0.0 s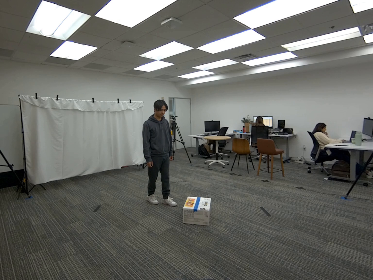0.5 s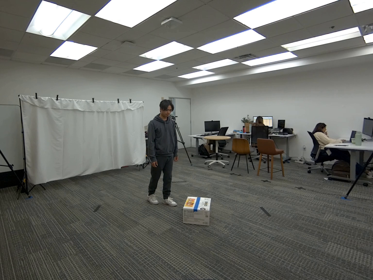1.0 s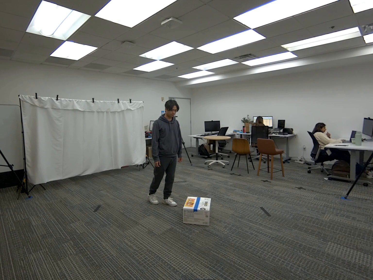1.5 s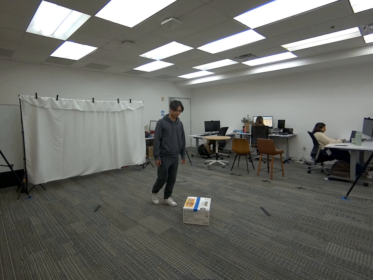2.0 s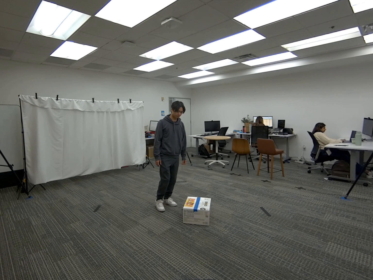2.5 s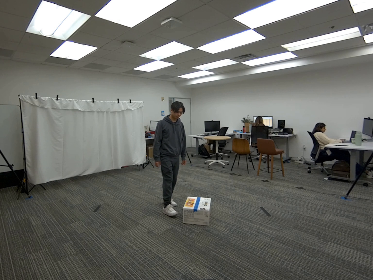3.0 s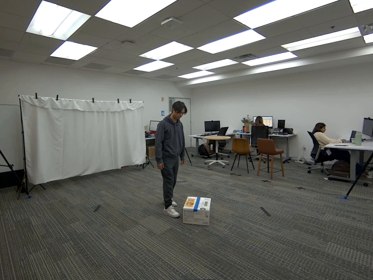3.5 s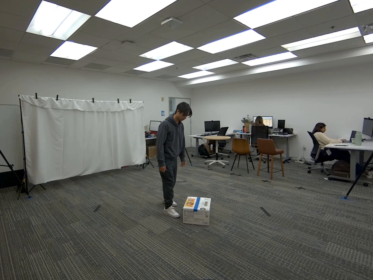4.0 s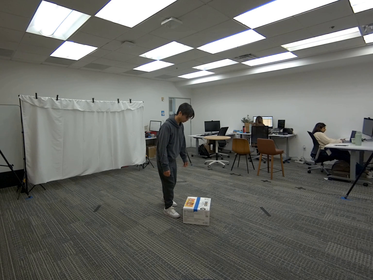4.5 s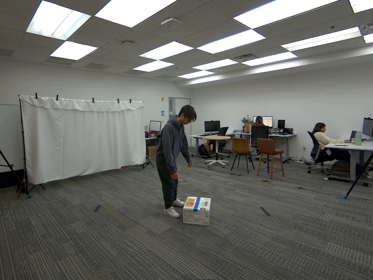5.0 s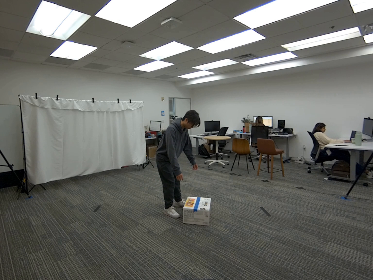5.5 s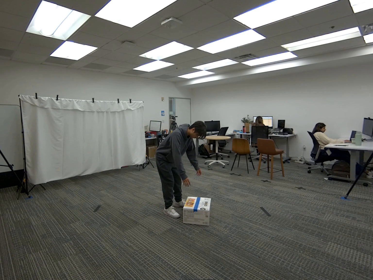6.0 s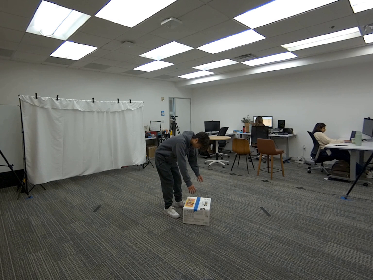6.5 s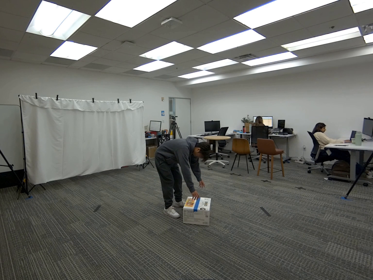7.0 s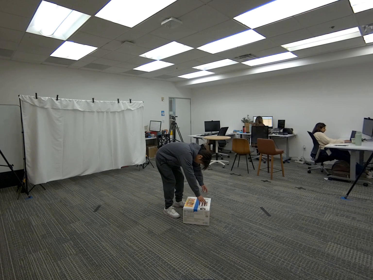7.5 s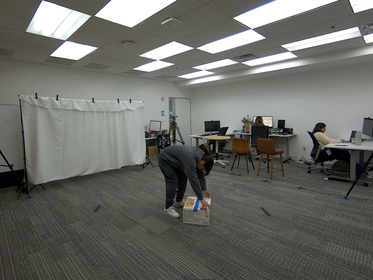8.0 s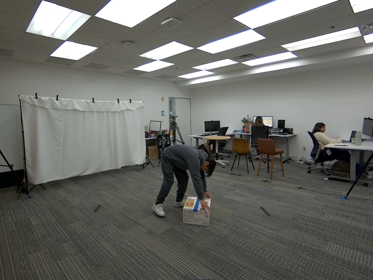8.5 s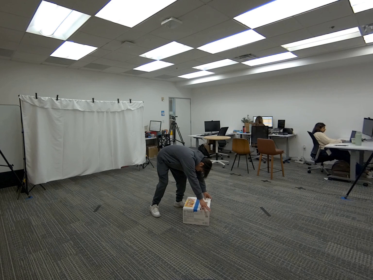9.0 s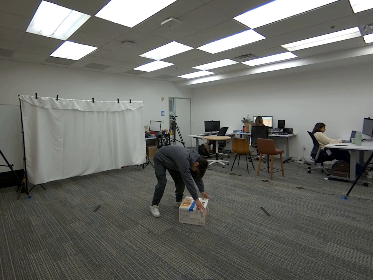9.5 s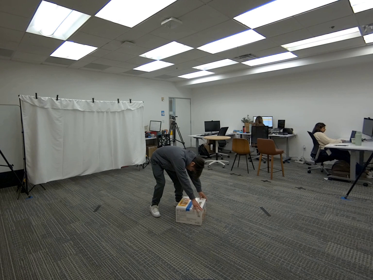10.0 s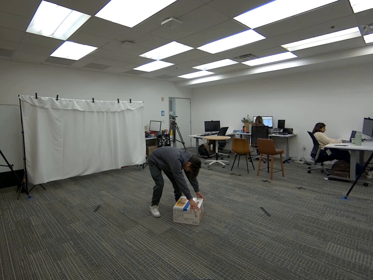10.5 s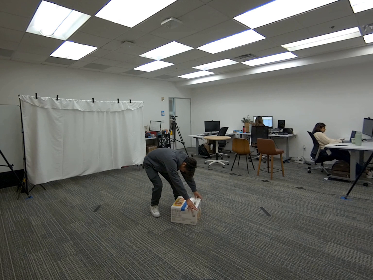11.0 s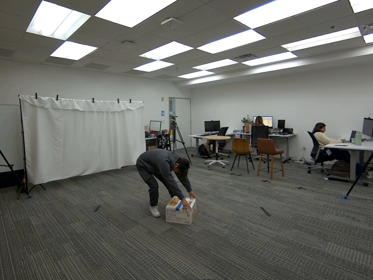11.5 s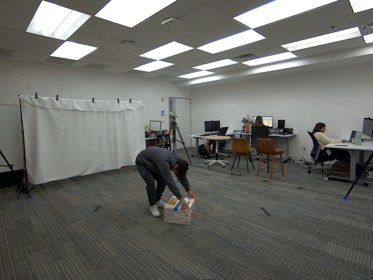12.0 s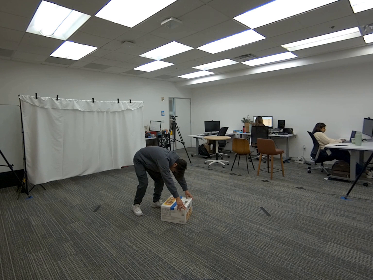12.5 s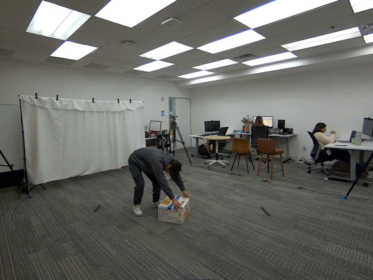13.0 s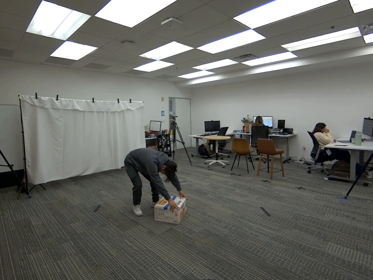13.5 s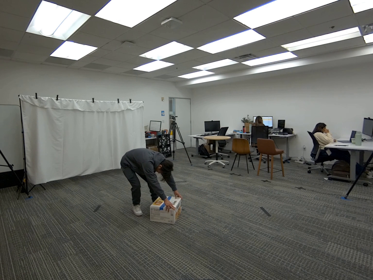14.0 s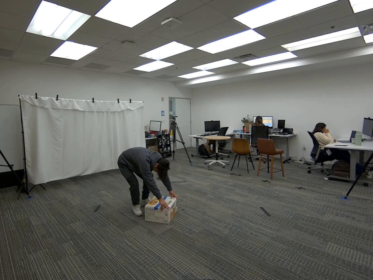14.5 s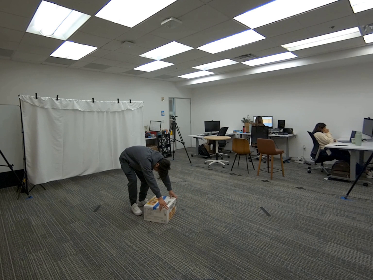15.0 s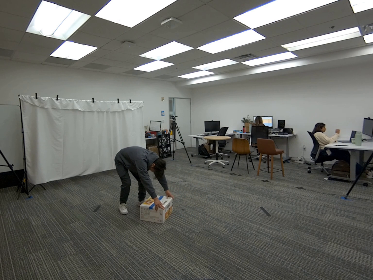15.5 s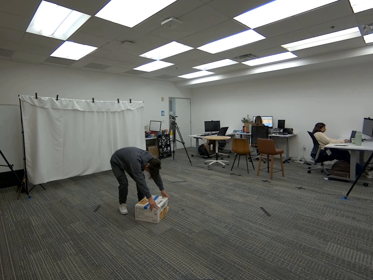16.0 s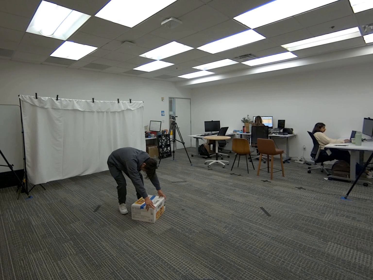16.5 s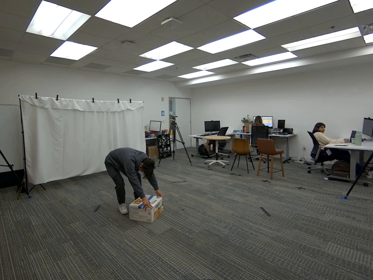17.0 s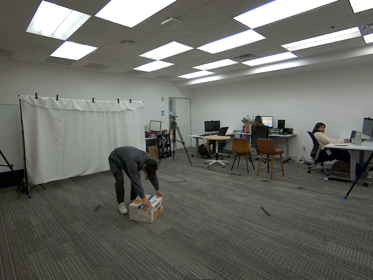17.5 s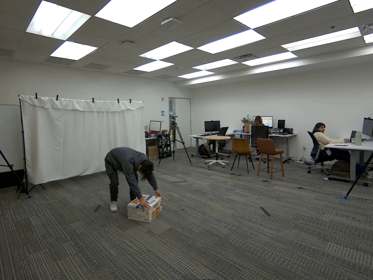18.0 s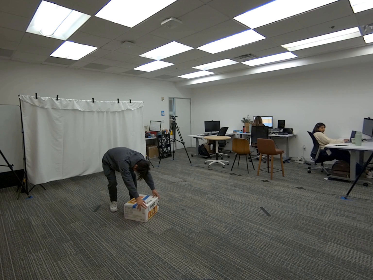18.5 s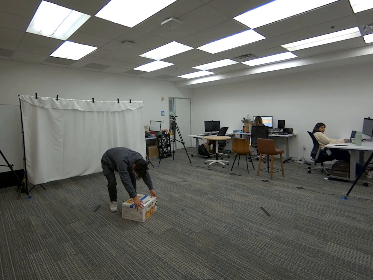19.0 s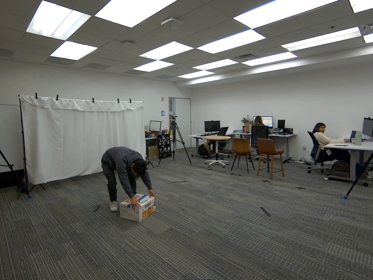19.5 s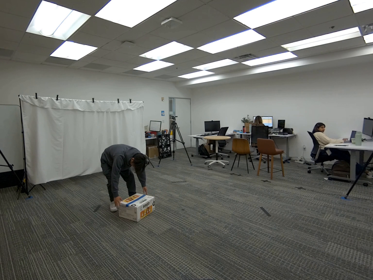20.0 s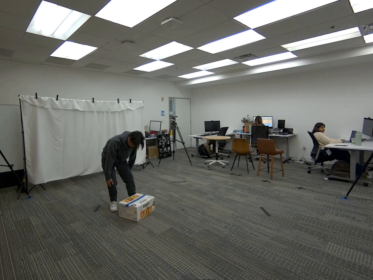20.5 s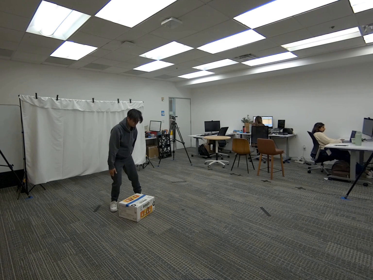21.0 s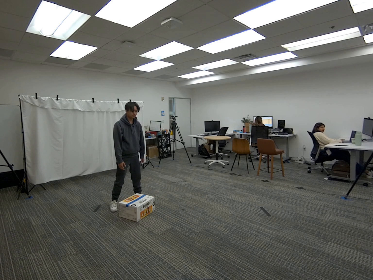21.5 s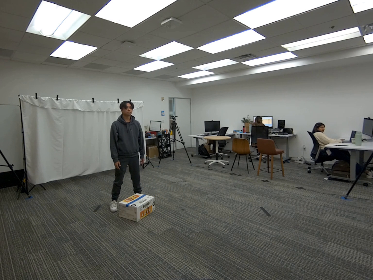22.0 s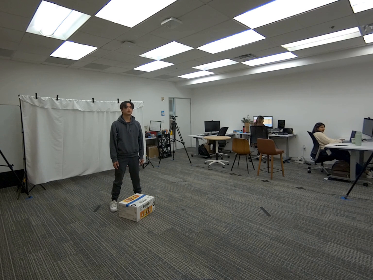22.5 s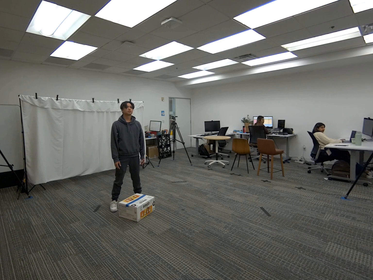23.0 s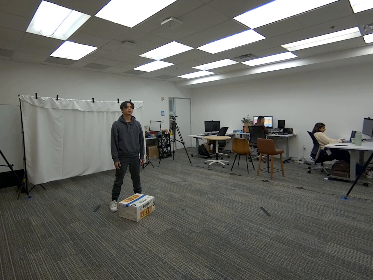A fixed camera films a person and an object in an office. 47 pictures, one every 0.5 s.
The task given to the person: Walk over to the snack box. Pick up the box with both hands to drag the box within the bounding area until end of sequence. Leave the box on the ground when finished.
